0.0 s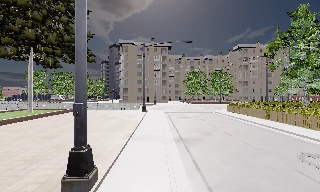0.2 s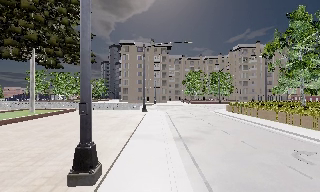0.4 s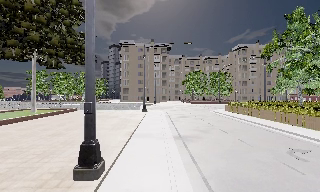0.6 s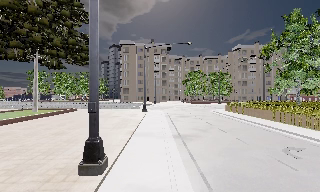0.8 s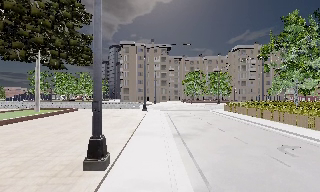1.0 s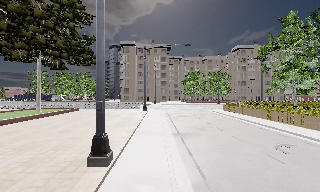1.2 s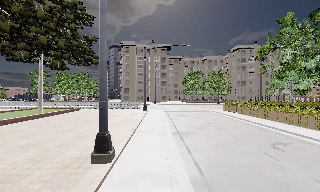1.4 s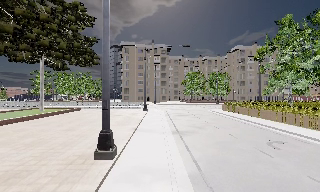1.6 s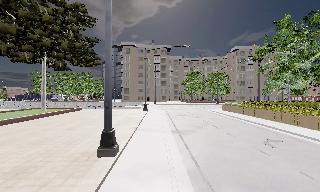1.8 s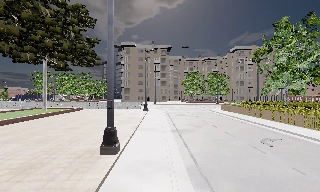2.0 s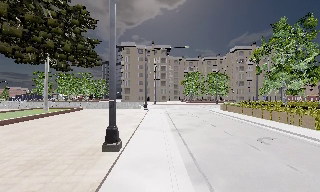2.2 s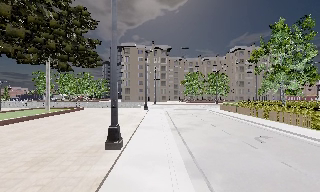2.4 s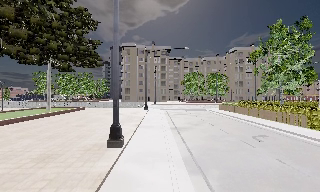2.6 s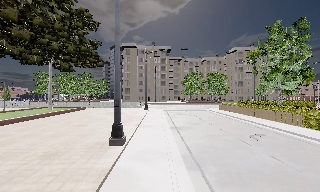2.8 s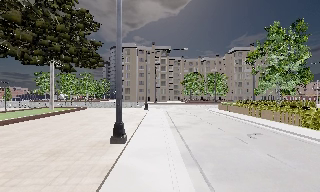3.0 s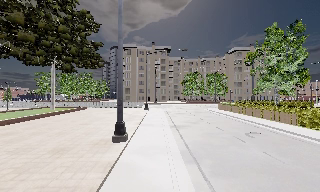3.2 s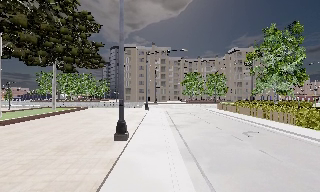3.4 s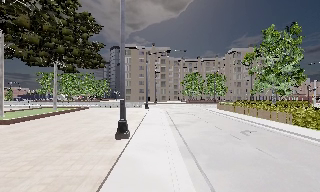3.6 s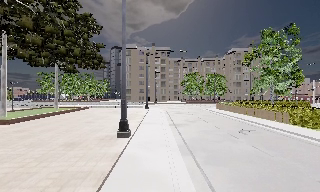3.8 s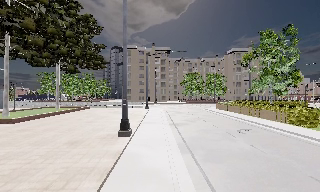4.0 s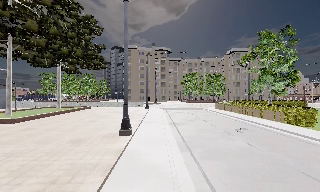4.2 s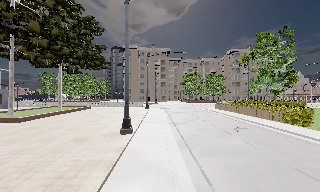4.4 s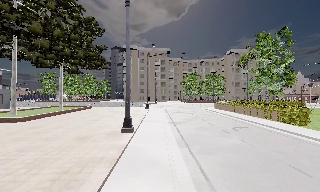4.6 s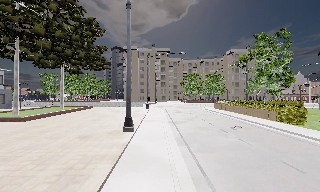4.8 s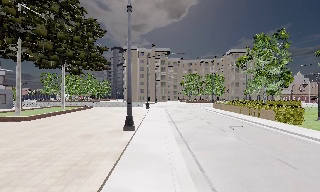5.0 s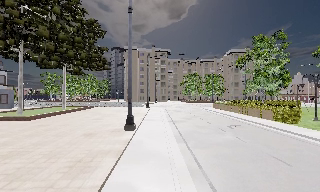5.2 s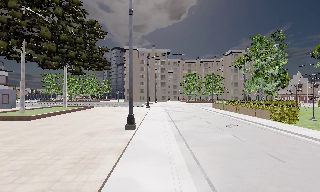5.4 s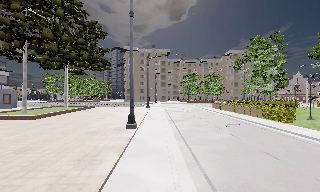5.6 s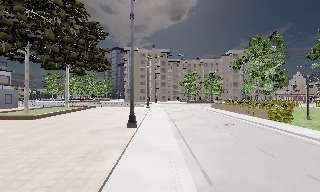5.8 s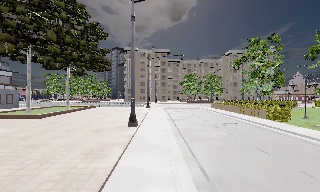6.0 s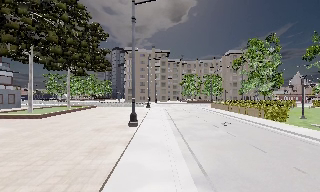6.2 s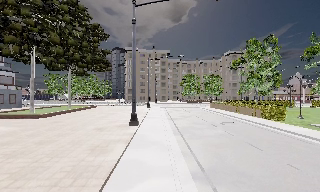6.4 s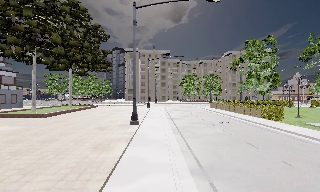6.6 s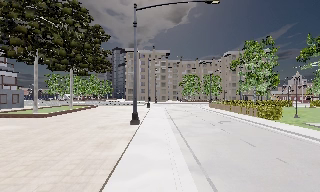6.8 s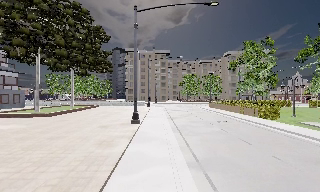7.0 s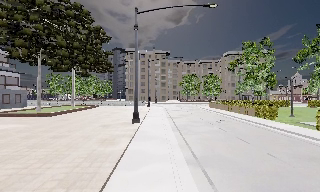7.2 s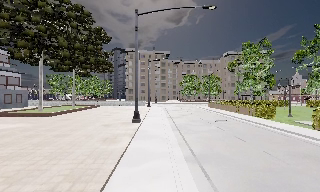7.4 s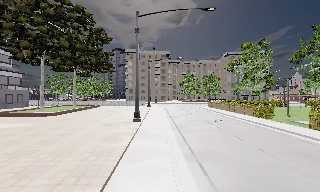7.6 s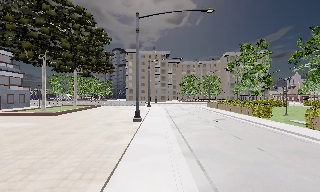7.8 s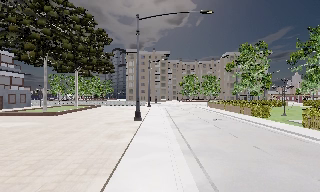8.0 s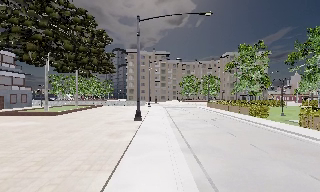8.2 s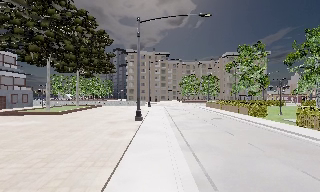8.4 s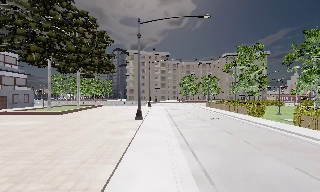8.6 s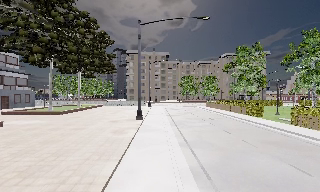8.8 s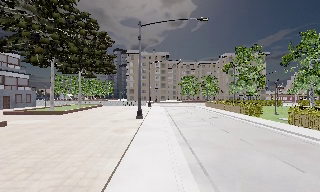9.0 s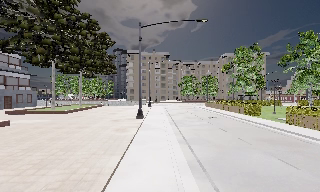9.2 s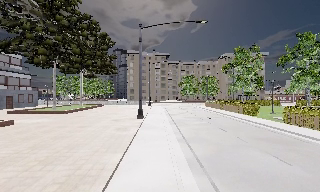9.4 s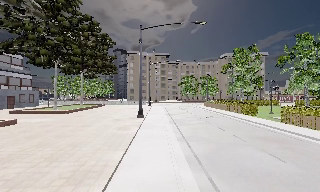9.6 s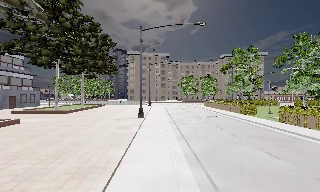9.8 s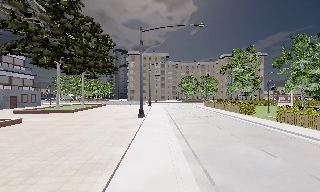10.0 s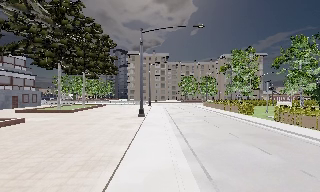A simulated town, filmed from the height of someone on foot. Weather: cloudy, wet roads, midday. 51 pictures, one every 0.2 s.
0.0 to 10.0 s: The camera travels backward, about 14 m, so what stands in front gets smaller.
The film runs backward here.
